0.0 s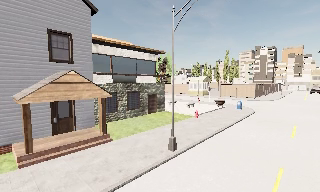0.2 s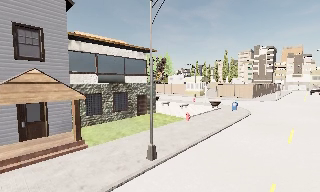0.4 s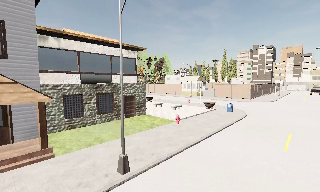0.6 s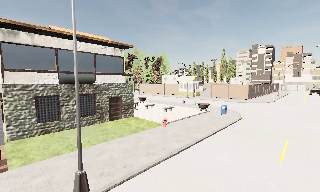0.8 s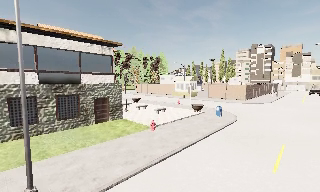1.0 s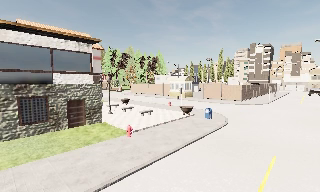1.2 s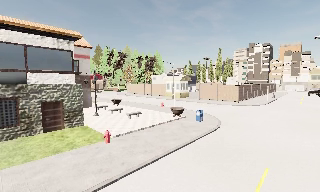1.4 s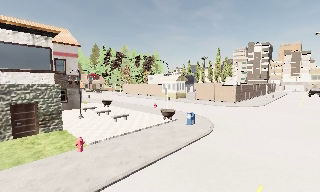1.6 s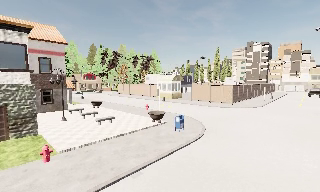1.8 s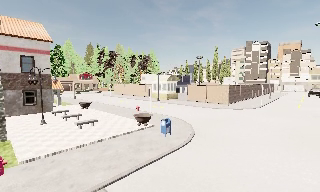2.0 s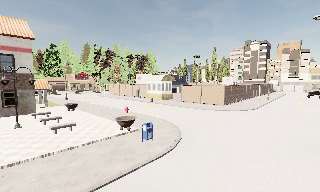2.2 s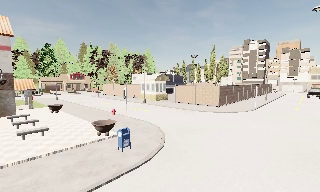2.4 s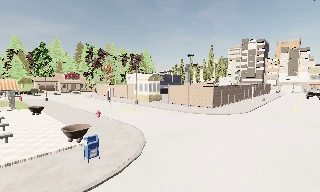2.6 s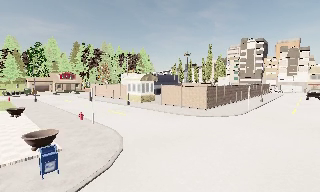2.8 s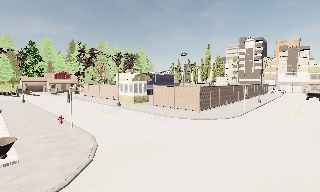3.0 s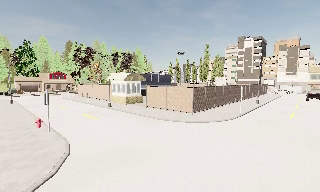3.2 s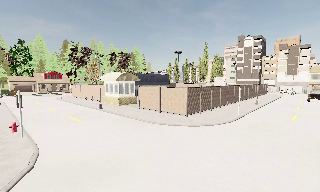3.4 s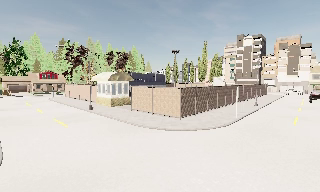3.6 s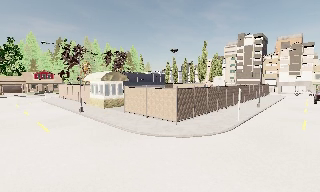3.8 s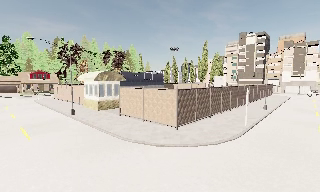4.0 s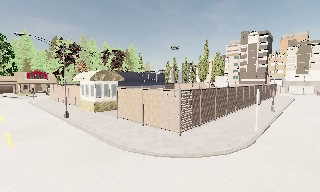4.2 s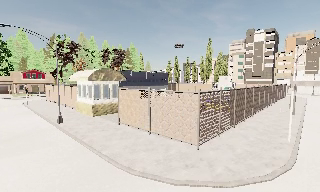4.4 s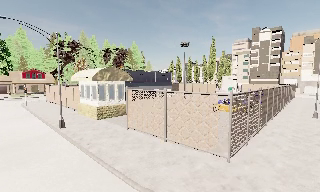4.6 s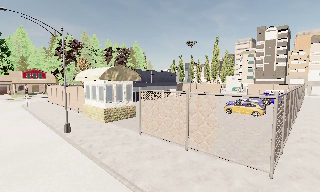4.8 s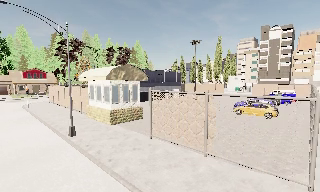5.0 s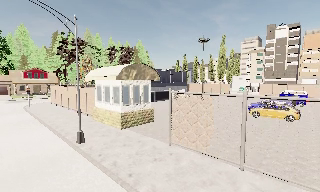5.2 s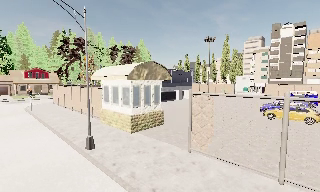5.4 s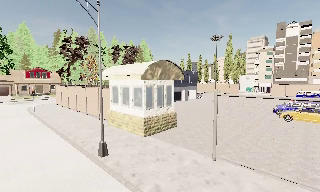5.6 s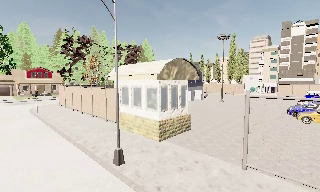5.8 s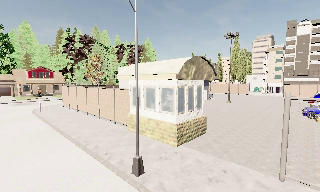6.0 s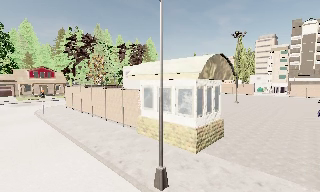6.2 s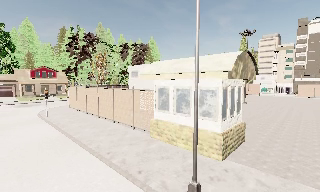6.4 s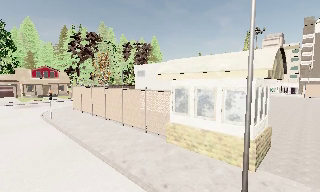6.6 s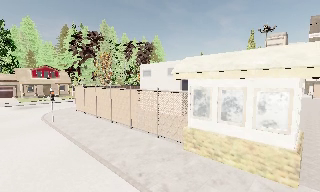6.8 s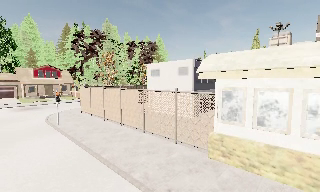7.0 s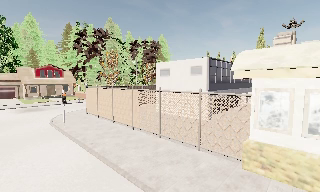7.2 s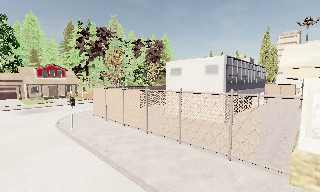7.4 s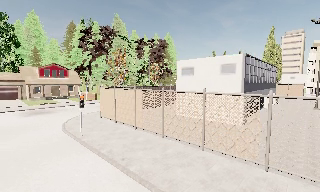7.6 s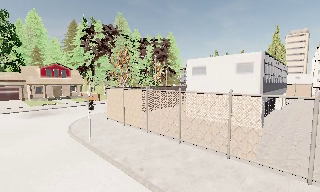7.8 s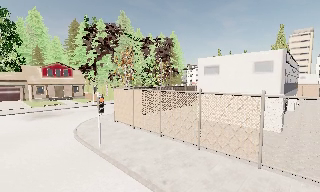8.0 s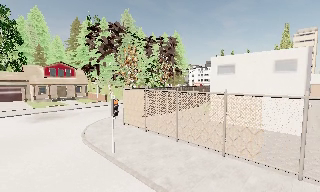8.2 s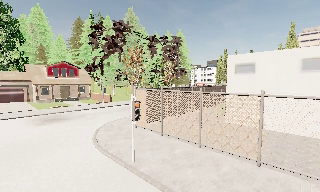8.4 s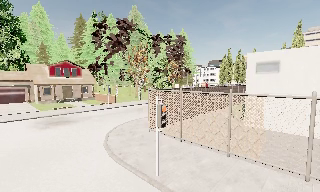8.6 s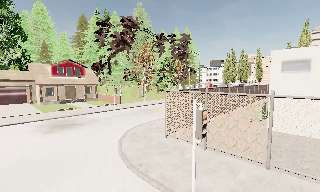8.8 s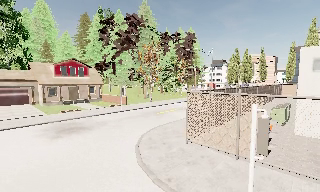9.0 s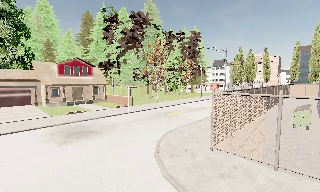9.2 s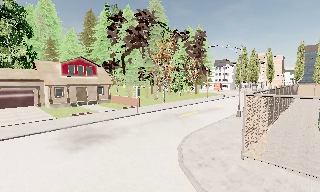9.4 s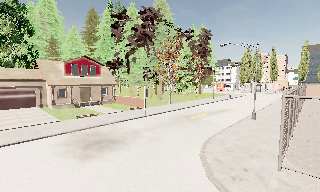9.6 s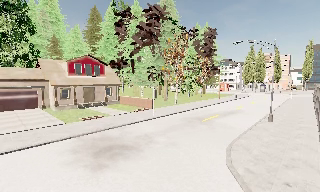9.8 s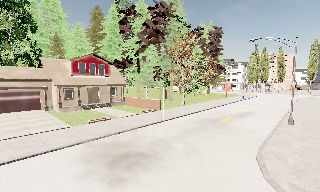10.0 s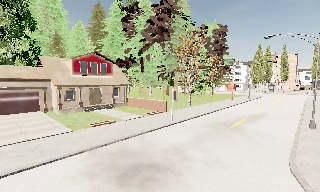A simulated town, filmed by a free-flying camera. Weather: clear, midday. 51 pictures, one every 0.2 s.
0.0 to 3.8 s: The camera travels forward and to its right, about 30 m, so what stands in front looms larger.
3.8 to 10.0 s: The camera travels forward and to its left, about 45 m, so what stands in front looms larger.
The film runs forward here.
